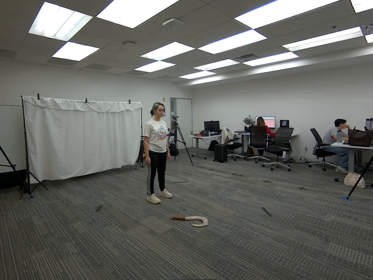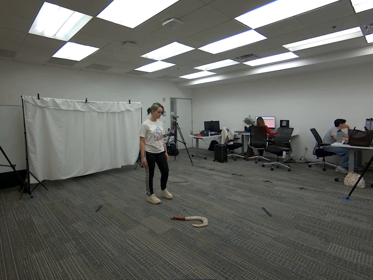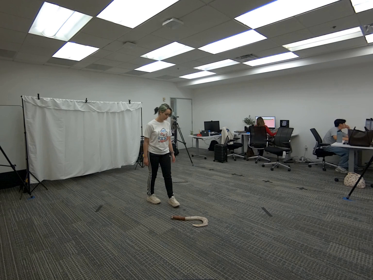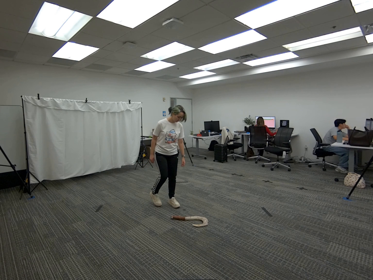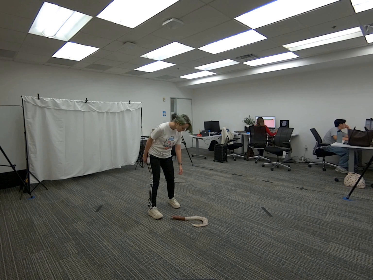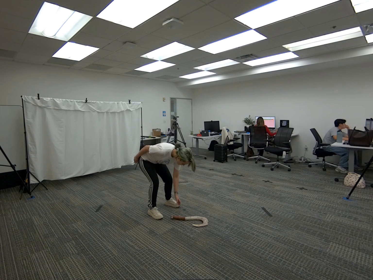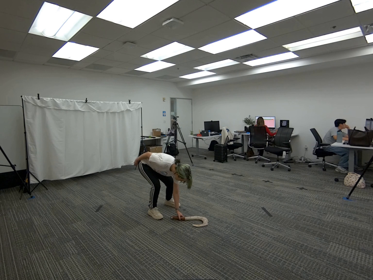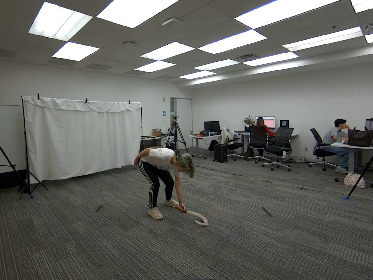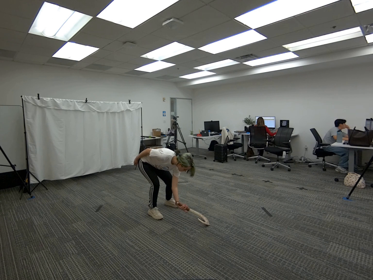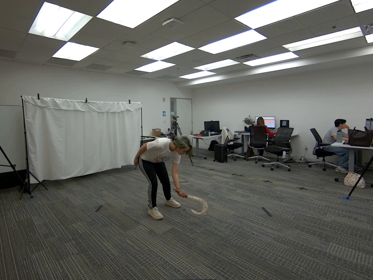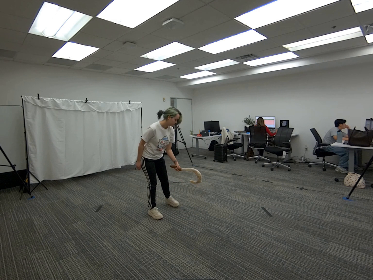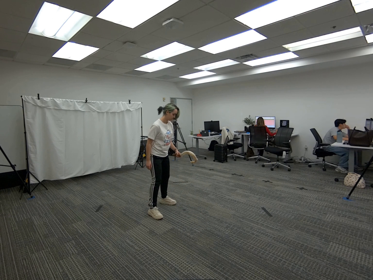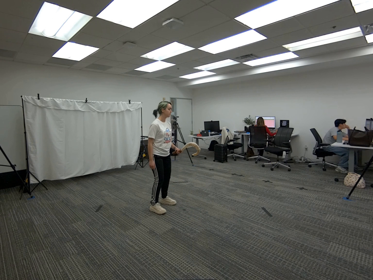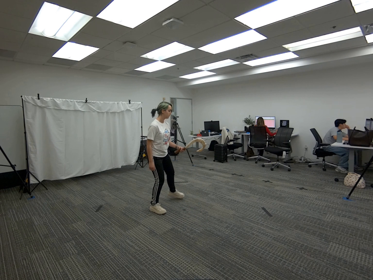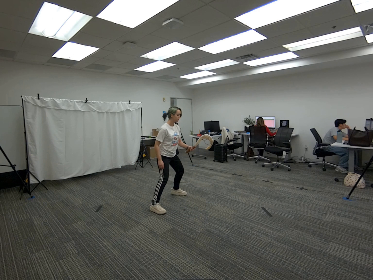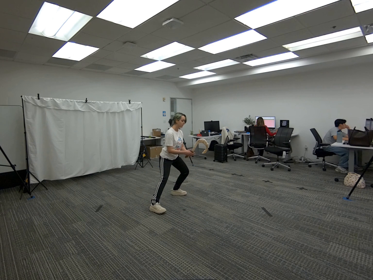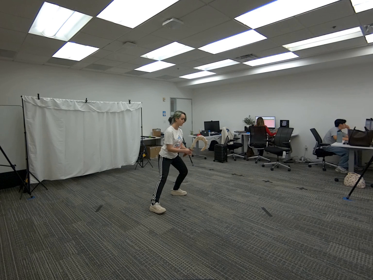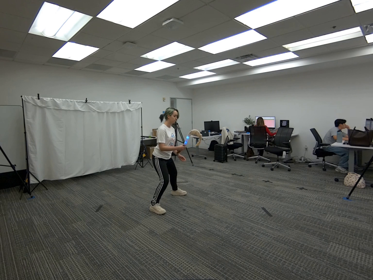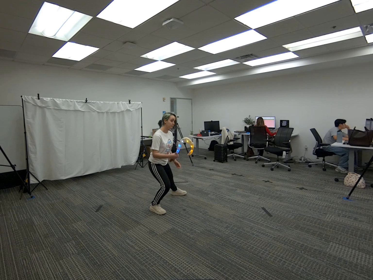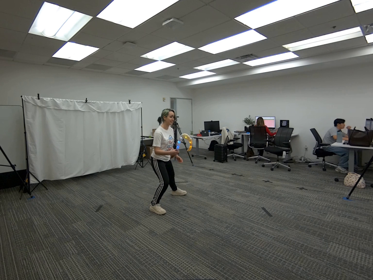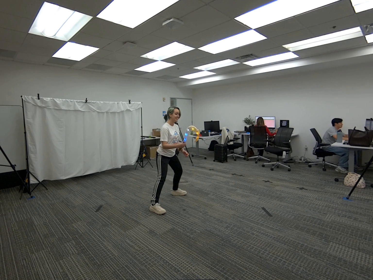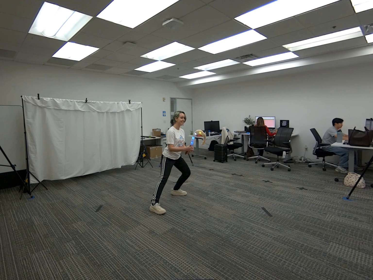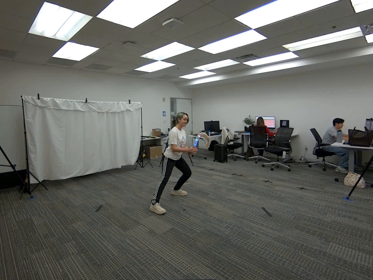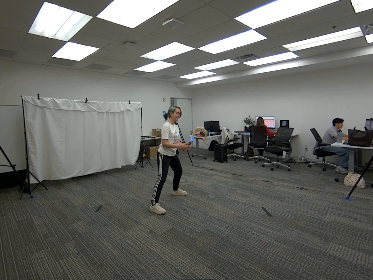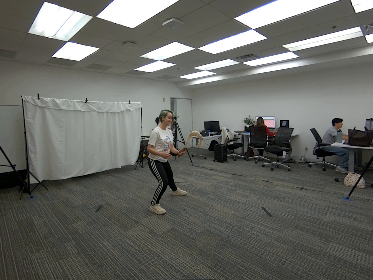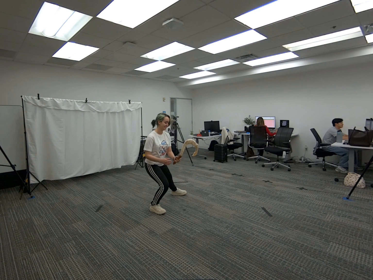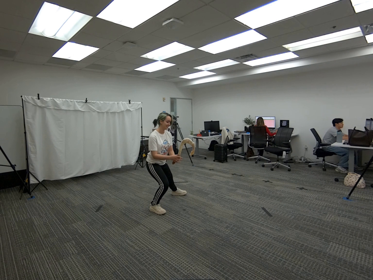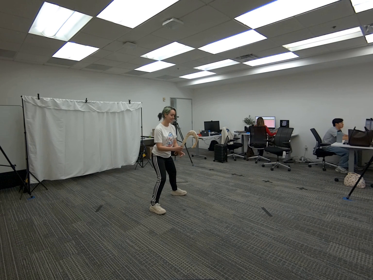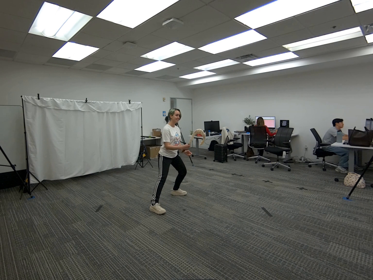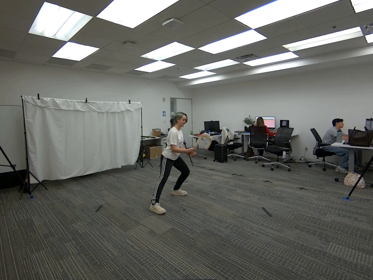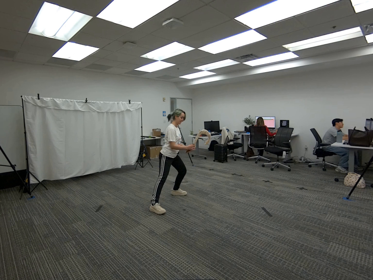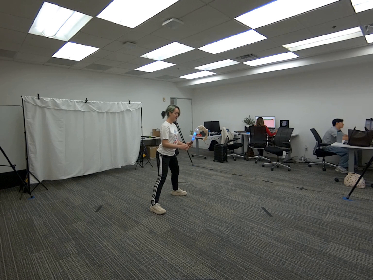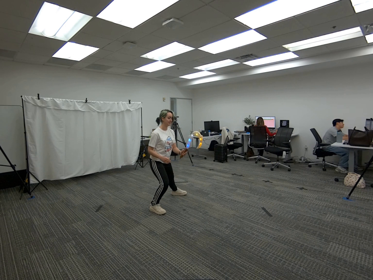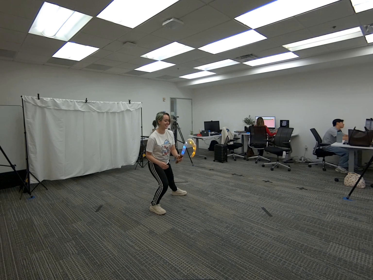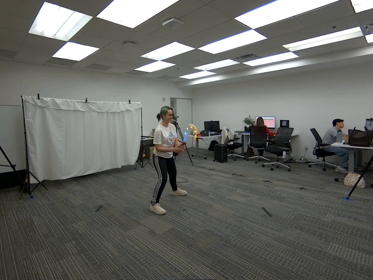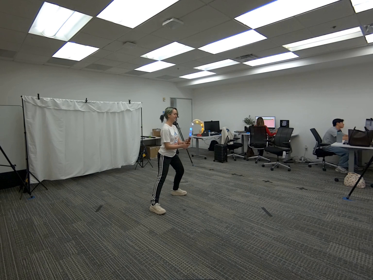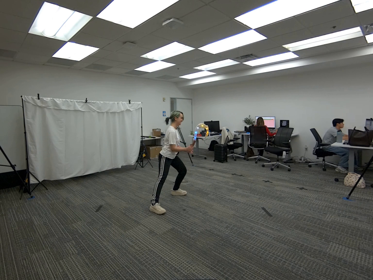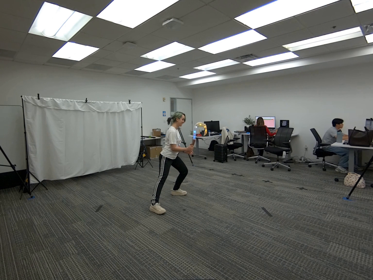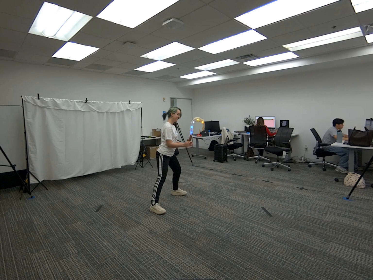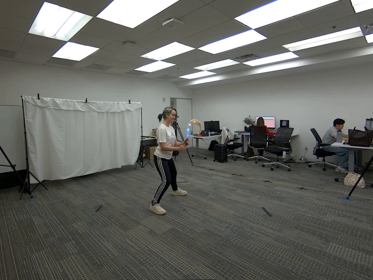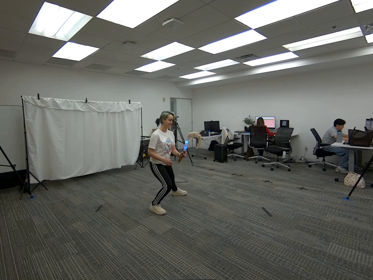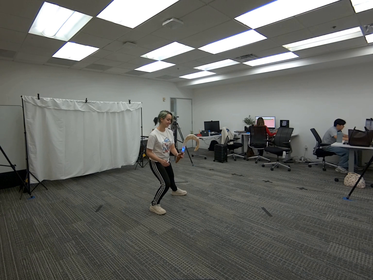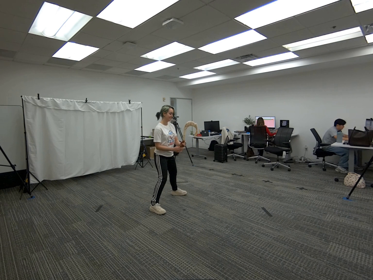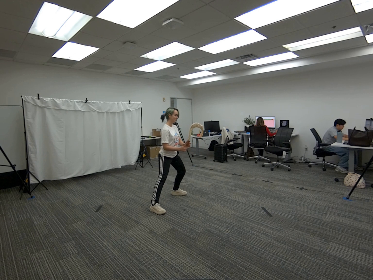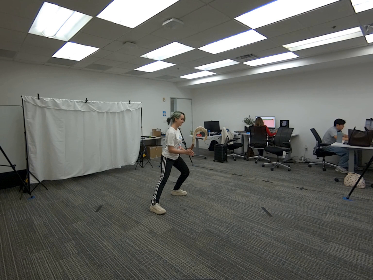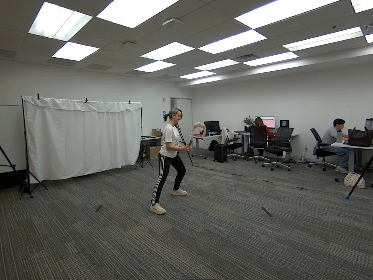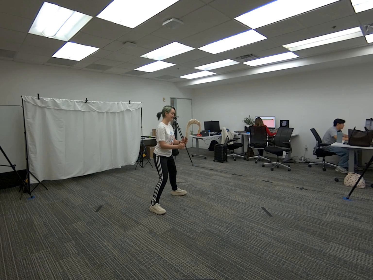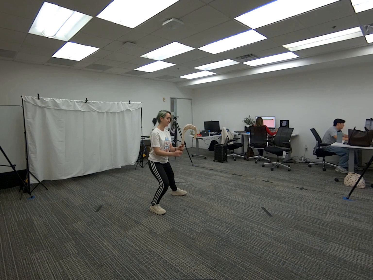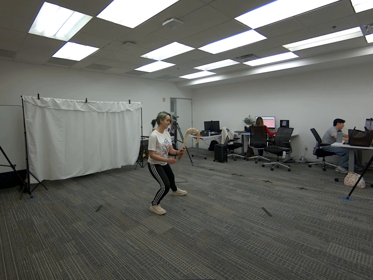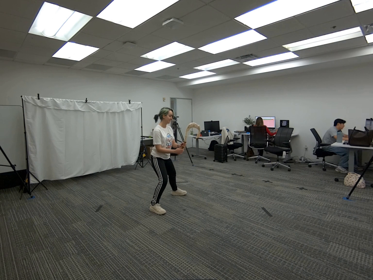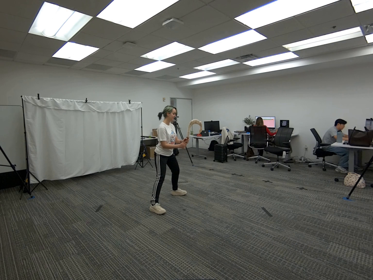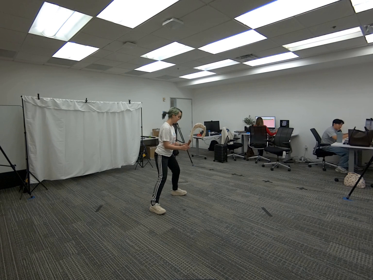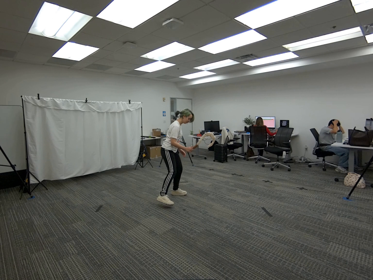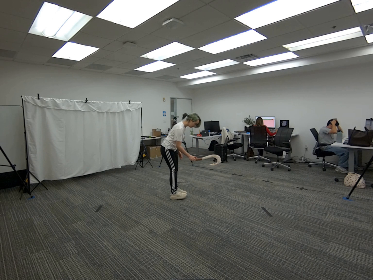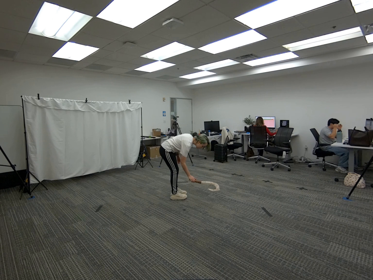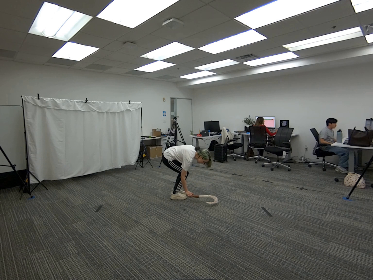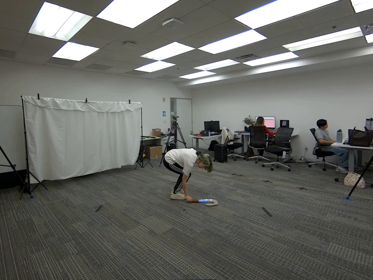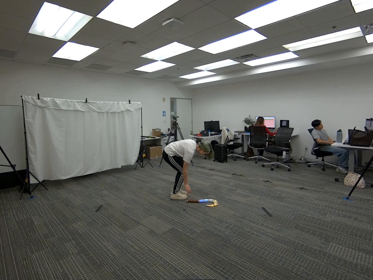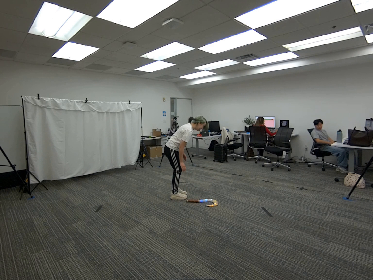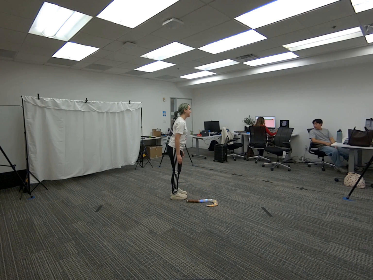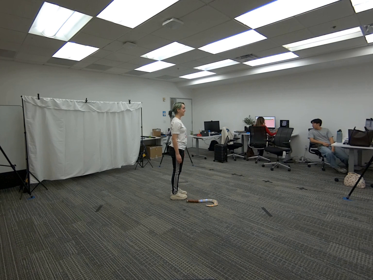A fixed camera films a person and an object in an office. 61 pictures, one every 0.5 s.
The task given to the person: Walk over to the Big Fish Hook on the ground and pick up the Big Fish Hook using your left hand and proceed to do side lunges and handing over the Big Fish Hook from hand to hand as you switch sides. Place the Big Fish Hook on the ground when complete.
